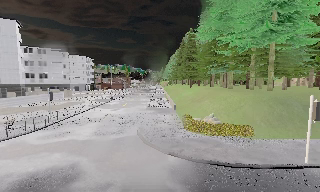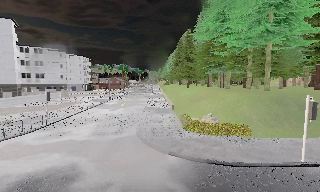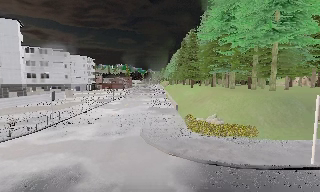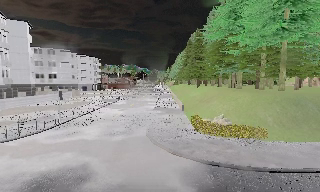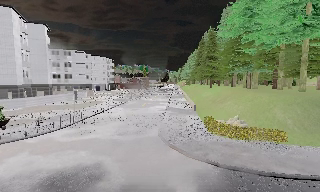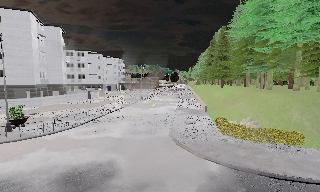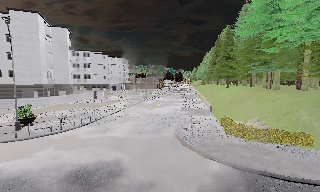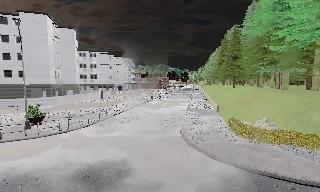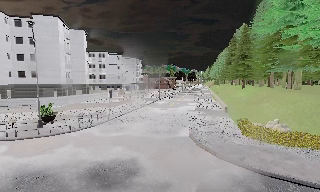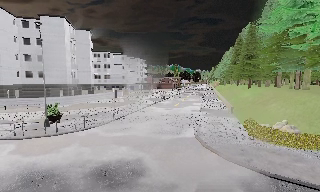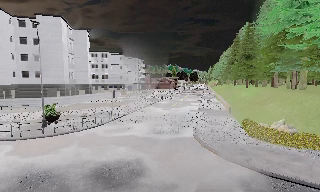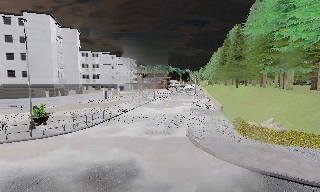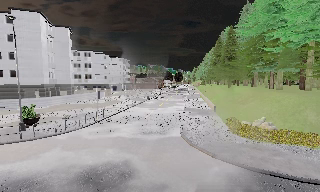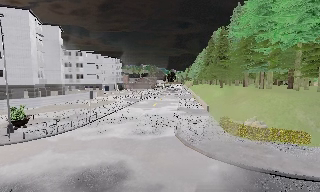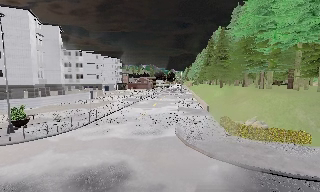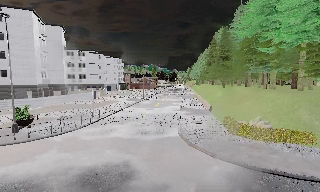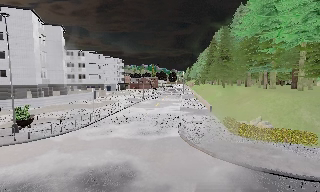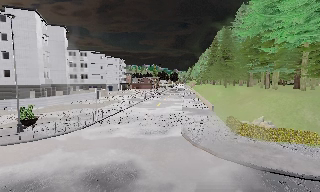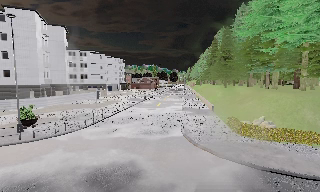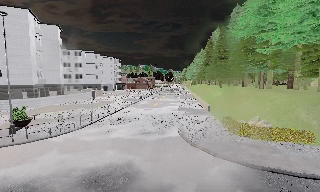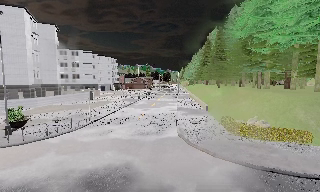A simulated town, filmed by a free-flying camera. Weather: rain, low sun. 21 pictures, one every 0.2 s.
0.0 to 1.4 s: The scene slides to the right, as the camera pans about 15 degrees to its left. It travels to its left, about 0.5 m, so close, fixed things drift to the right.
1.4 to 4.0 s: The camera travels to its left, about 1 m.
The film runs backward here.
